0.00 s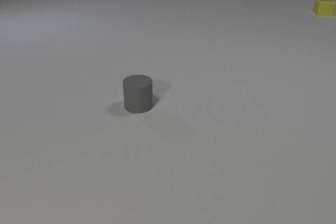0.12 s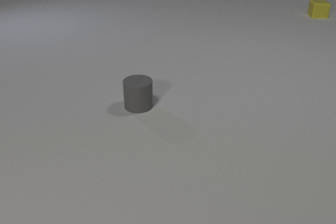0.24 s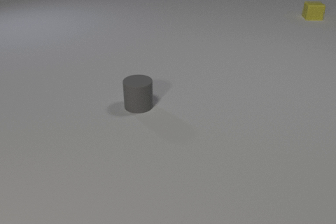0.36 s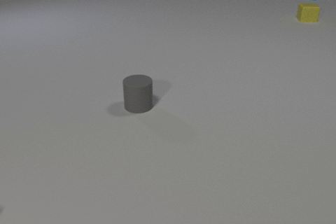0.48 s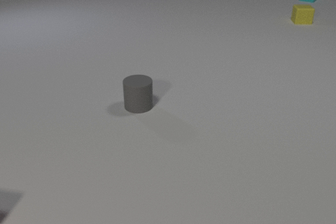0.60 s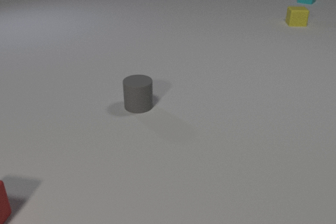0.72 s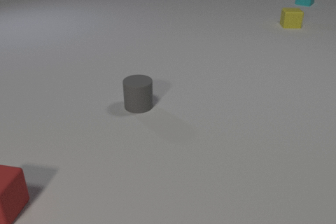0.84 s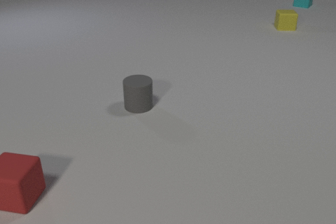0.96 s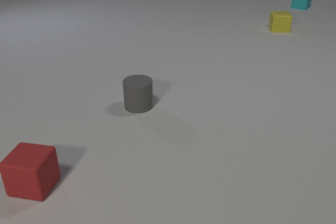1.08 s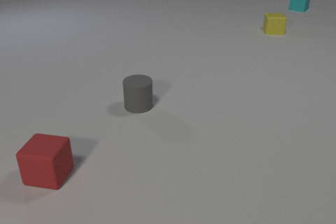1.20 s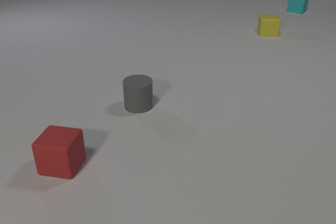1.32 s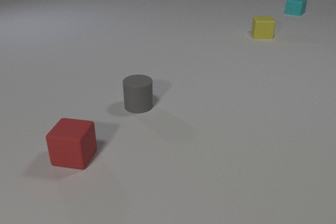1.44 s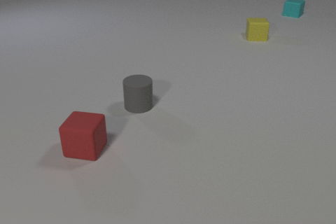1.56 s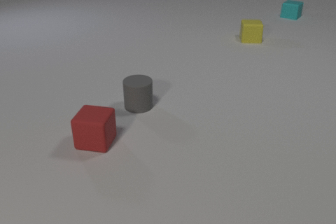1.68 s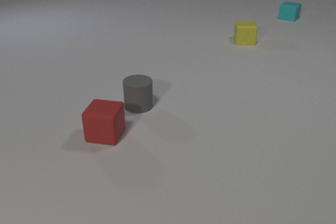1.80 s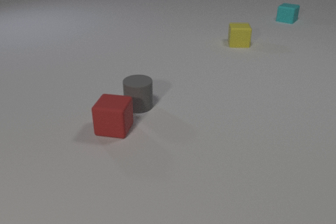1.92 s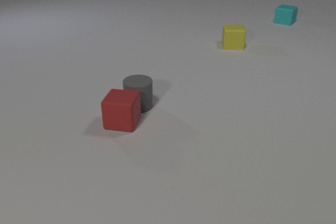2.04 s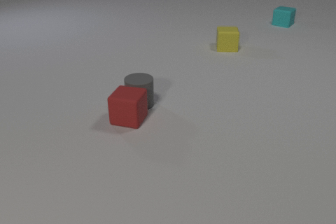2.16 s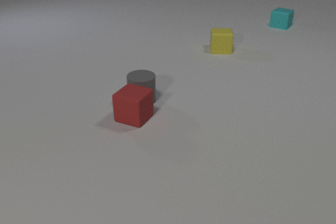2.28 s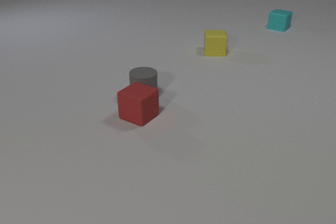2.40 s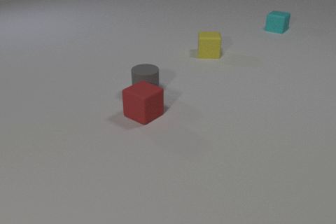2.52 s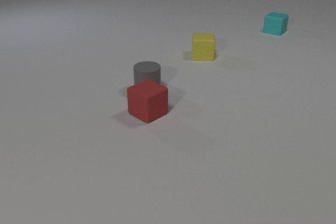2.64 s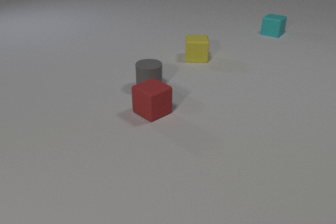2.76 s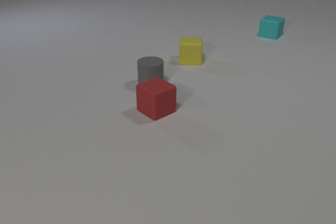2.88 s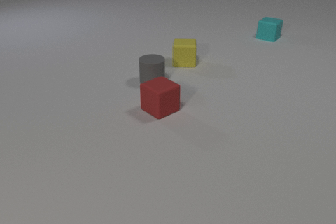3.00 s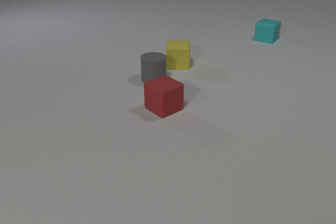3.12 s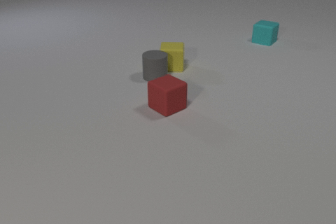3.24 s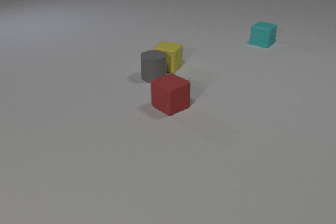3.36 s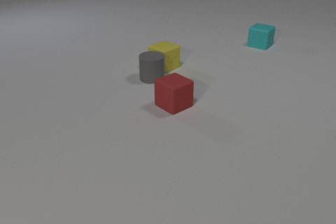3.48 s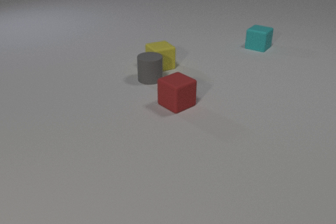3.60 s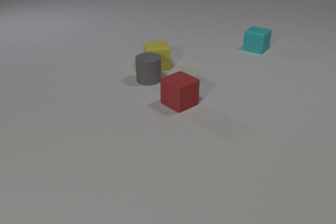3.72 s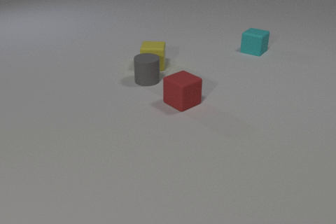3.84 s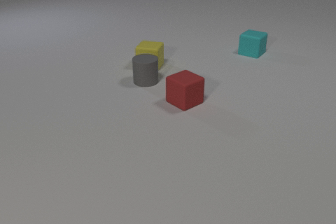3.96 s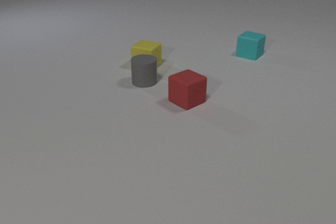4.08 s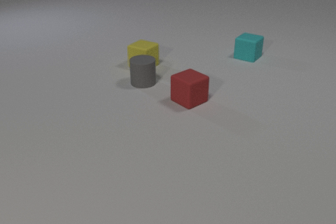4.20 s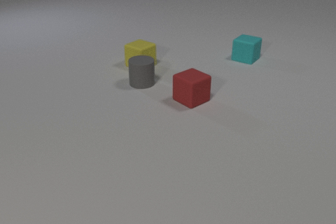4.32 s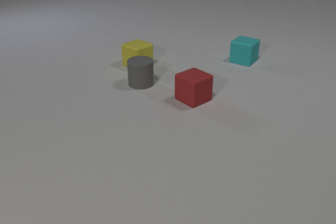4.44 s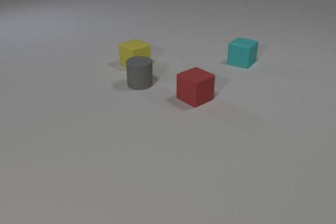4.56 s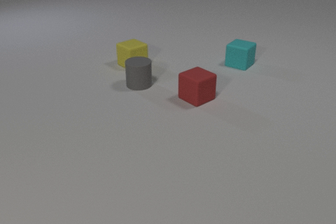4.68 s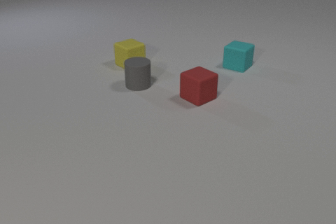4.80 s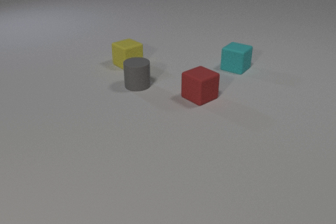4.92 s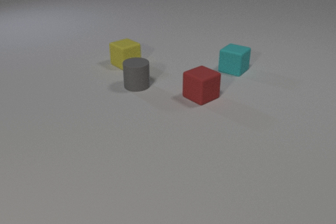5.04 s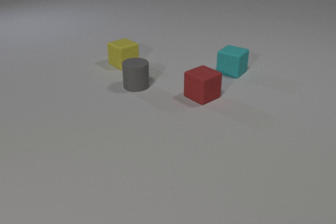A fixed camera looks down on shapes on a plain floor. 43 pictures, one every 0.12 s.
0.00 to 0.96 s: The red rubber cube comes in at the left edge, slides to the right and away from the camera. The cyan rubber cube comes in at the top edge, slides toward the camera. The yellow rubber cube slides toward the camera and to the left.
0.96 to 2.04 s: The red rubber cube slides away from the camera and to the right. The cyan rubber cube slides toward the camera. The yellow rubber cube slides toward the camera and to the left. The red rubber cube and the gray rubber cylinder collide.
2.04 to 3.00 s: The red rubber cube slides to the right and away from the camera, spins so that its near face slides to the left, clockwise seen from above. The gray rubber cylinder slides away from the camera. The cyan rubber cube slides toward the camera. The yellow rubber cube slides toward the camera and to the left.
3.00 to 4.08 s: The red rubber cube slides to the right and away from the camera. The gray rubber cylinder slides to the left and toward the camera. The cyan rubber cube slides toward the camera. The yellow rubber cube slides to the left, spins clockwise seen from above by about 120 degrees, its near face sliding to the left. The gray rubber cylinder and the yellow rubber cube collide.
4.08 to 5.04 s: The red rubber cube slides to the right and away from the camera. The gray rubber cylinder slides toward the camera and to the left. The cyan rubber cube slides toward the camera. The yellow rubber cube slides to the left.
What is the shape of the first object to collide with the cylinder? cube.
What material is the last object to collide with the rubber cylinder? rubber.
How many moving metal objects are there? 0.
